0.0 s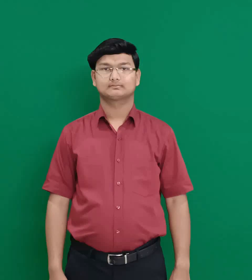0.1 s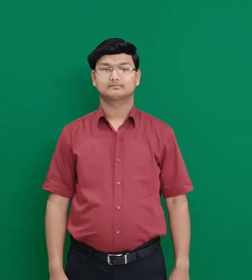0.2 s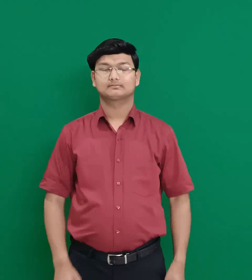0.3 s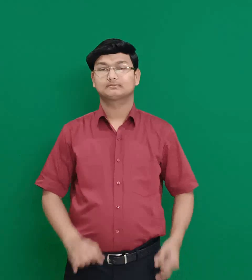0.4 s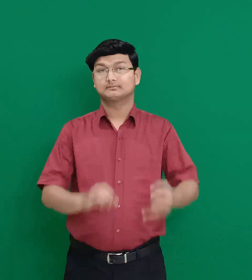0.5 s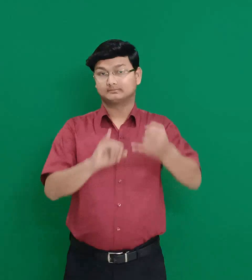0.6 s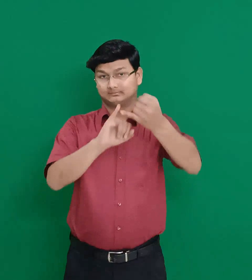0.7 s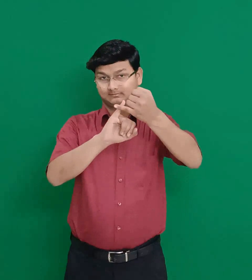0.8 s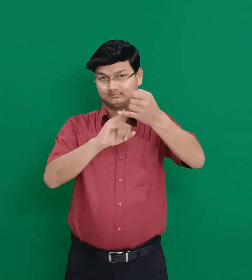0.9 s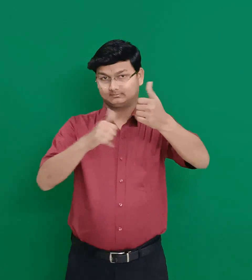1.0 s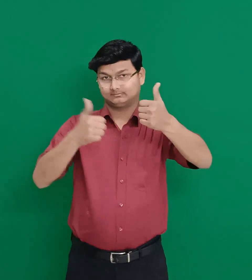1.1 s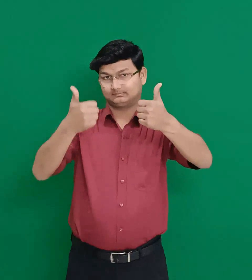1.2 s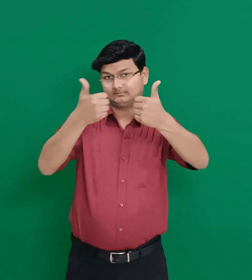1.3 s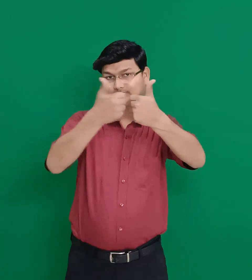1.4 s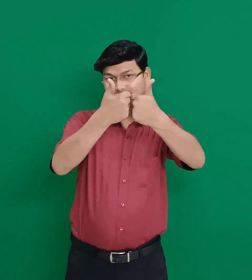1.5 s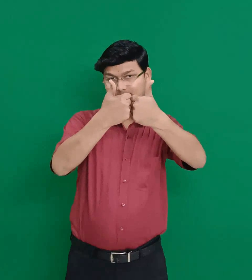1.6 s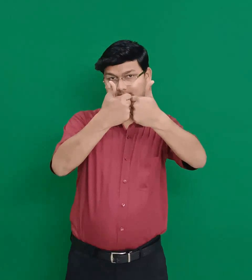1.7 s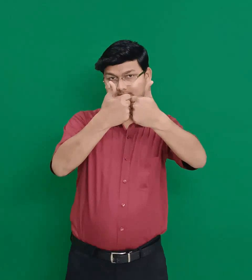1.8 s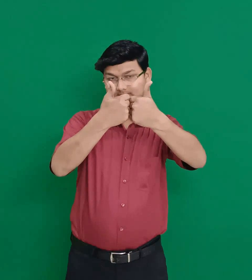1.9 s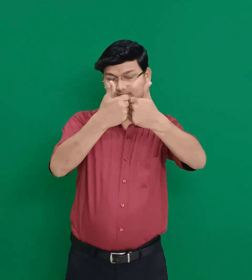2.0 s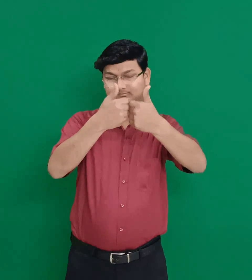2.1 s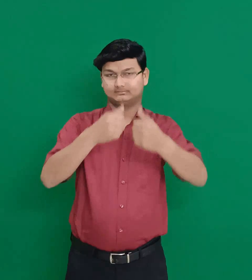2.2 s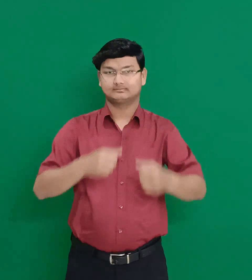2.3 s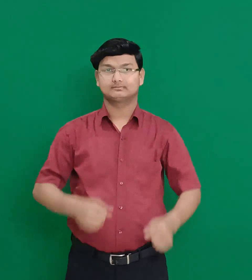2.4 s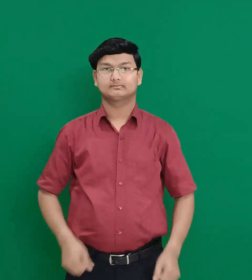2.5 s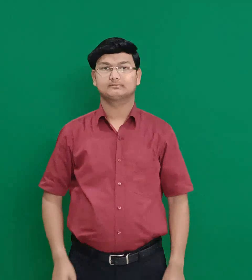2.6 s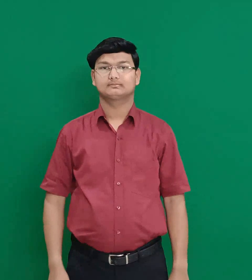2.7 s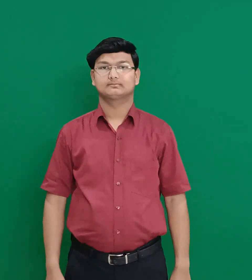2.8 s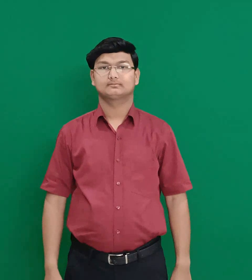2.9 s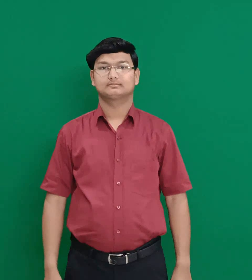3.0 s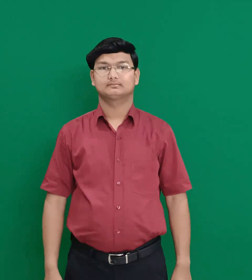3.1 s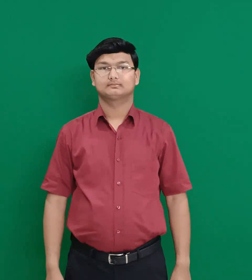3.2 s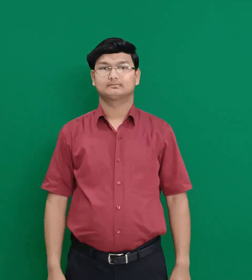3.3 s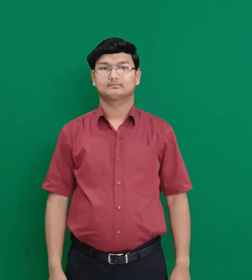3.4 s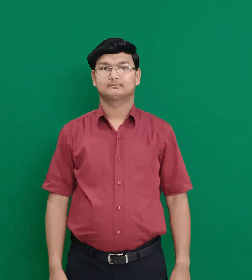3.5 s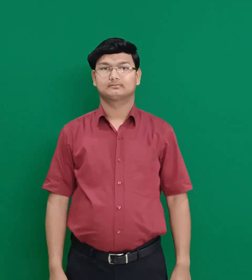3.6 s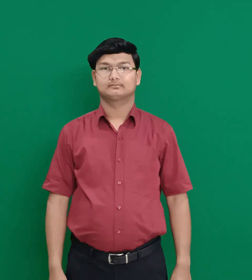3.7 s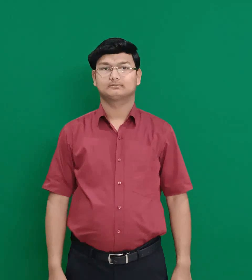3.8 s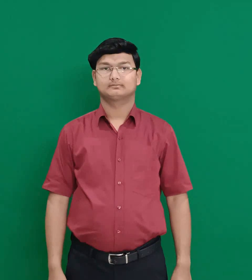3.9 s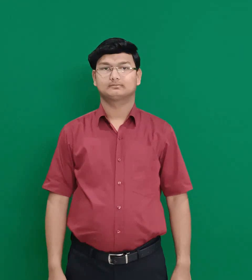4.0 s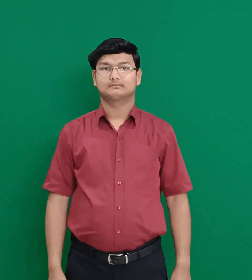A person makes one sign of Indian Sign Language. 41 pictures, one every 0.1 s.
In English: sopater
